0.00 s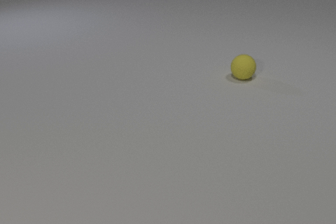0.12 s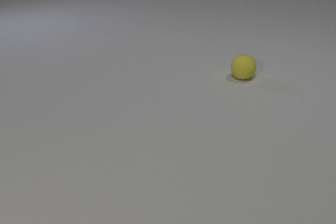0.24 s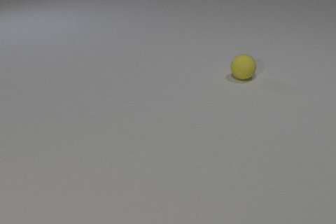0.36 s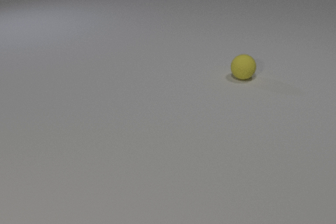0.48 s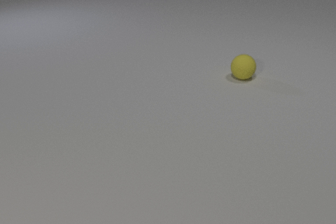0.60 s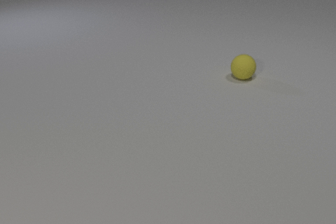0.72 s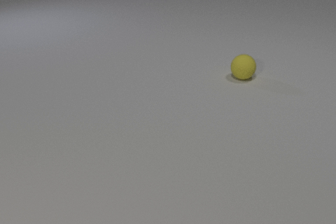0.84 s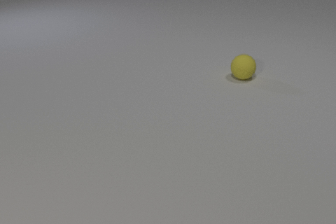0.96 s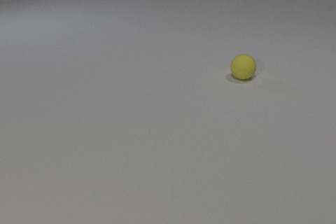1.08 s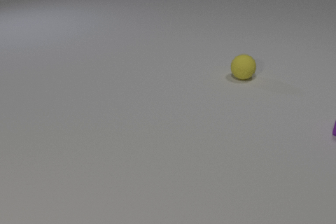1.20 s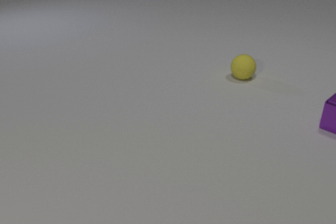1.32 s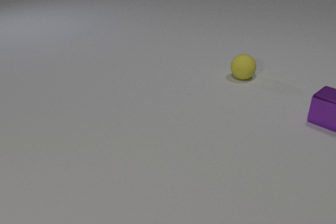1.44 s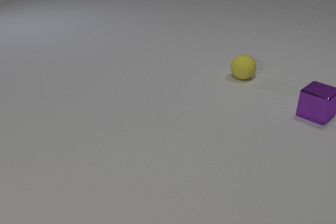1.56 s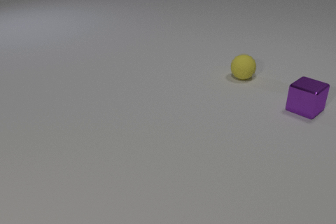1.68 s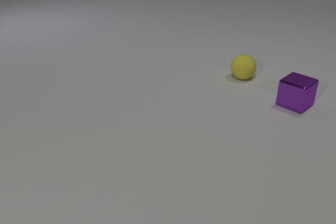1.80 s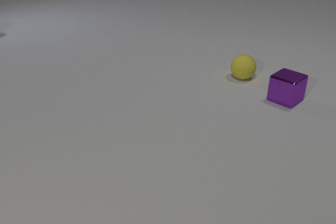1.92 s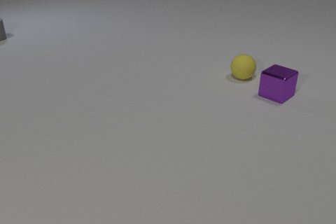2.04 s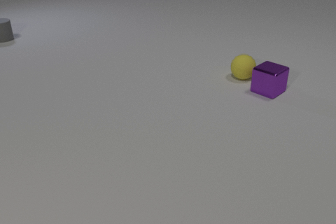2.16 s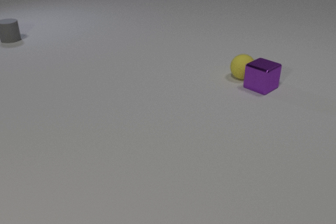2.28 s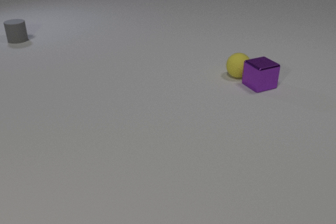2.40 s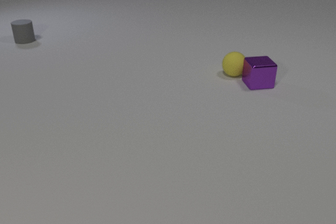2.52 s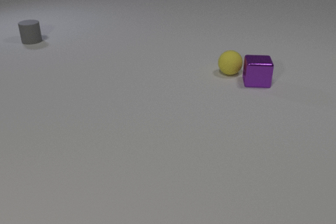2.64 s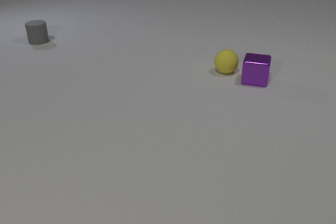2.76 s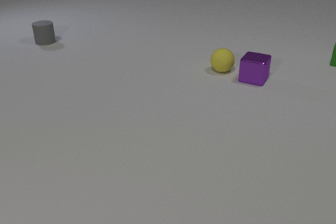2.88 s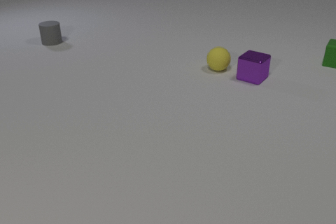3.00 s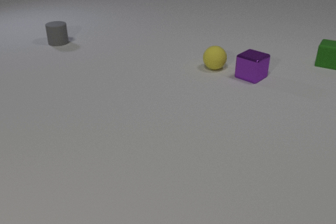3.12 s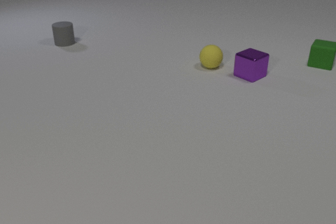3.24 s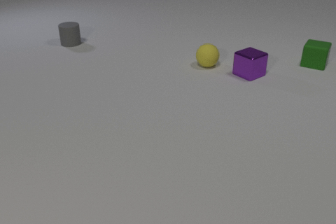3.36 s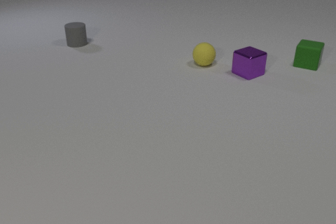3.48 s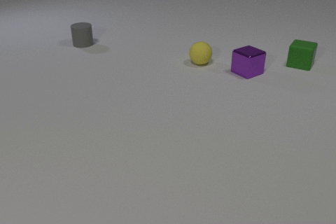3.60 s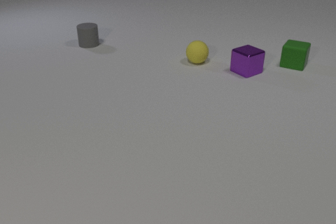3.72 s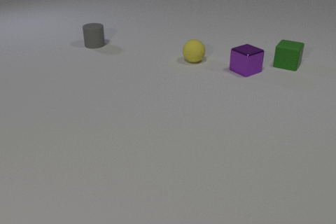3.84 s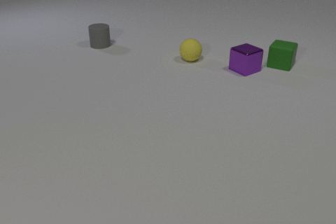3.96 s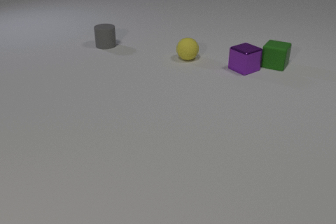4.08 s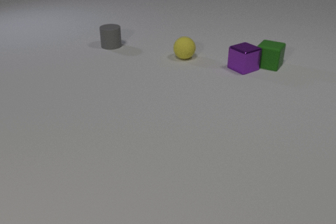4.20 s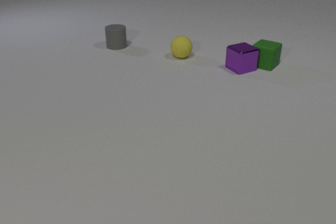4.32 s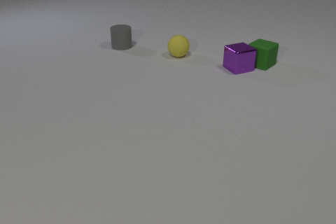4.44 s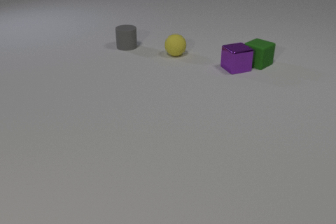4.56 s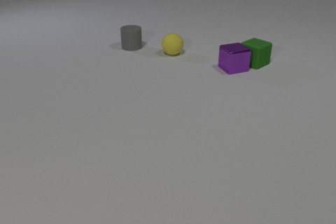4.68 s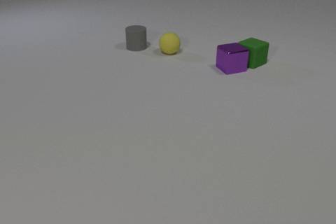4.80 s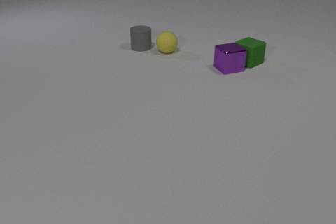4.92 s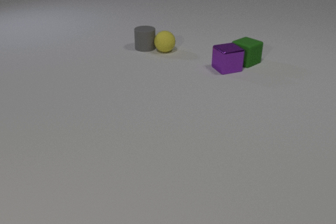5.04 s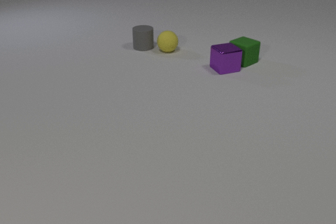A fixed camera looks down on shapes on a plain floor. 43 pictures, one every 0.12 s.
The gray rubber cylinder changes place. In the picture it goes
to the right.
The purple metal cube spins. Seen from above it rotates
clockwise.
0.00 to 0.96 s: Next to nothing moves.
0.96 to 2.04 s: The purple metal cube comes in at the right edge, slides to the left and away from the camera. The gray rubber cylinder comes in at the left edge, slides to the right and toward the camera.
2.04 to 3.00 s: The purple metal cube slides away from the camera and to the left, spins so that its near face slides to the left, clockwise seen from above. The yellow rubber sphere rolls to the left and away from the camera. The green rubber cube comes in at the right edge, slides to the left and toward the camera. The gray rubber cylinder slides to the right and toward the camera. The purple metal cube and the yellow rubber sphere collide.
3.00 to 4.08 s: The purple metal cube slides away from the camera and to the left. The yellow rubber sphere rolls to the left and away from the camera. The green rubber cube slides to the left. The gray rubber cylinder slides to the right and toward the camera. The purple metal cube and the green rubber cube collide.
4.08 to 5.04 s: The purple metal cube slides to the left. The yellow rubber sphere rolls away from the camera and to the left. The green rubber cube slides to the left. The gray rubber cylinder slides to the right. The yellow rubber sphere and the gray rubber cylinder collide.
How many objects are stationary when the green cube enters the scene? 0.
How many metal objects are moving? 1.
Are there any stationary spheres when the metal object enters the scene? yes.
